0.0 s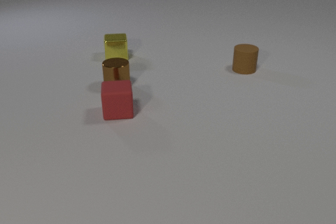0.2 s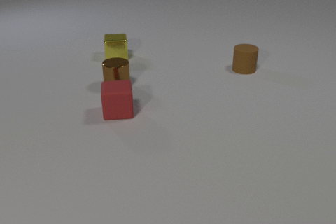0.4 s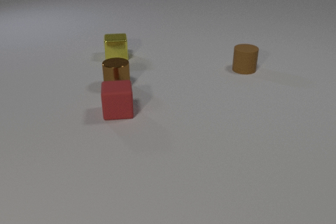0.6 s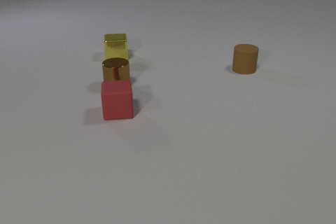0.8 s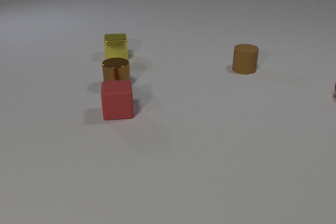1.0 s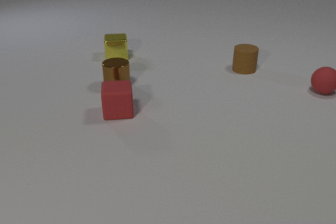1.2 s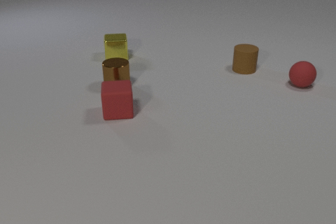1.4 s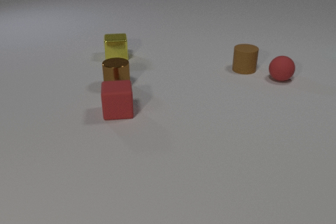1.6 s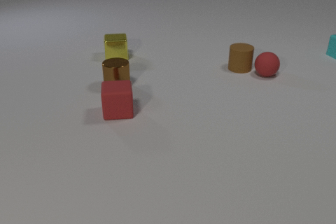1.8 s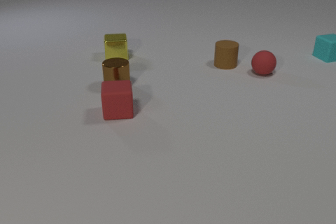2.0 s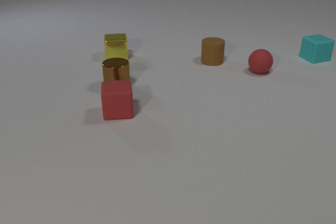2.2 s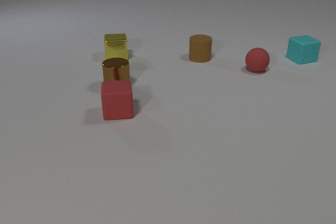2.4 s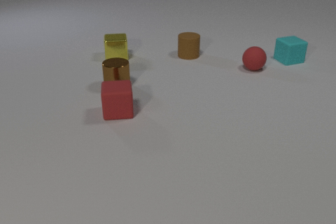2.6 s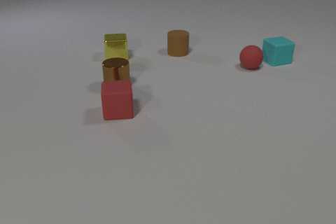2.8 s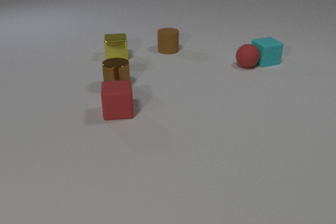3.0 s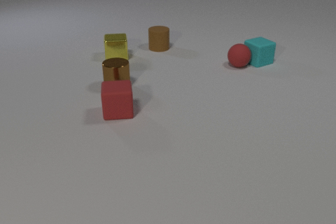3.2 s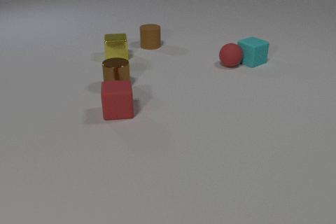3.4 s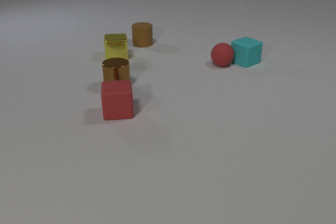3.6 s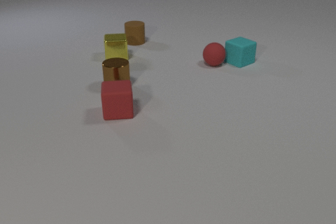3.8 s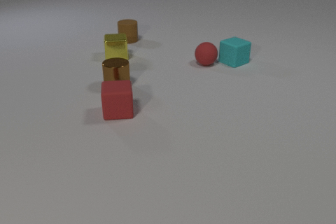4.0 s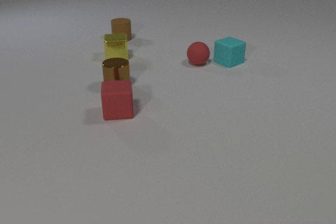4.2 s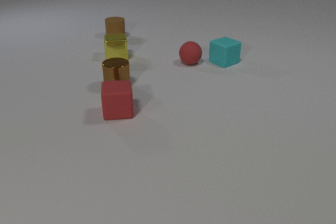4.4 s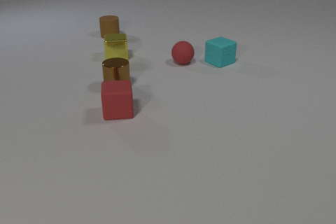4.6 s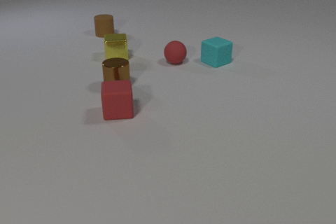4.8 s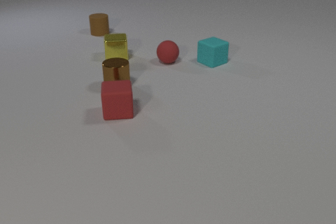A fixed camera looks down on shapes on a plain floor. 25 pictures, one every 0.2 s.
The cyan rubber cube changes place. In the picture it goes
to the left.
The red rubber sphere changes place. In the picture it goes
to the left.
0.0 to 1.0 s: The red rubber sphere comes in at the right edge, rolls to the left.
1.0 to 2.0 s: The red rubber sphere rolls to the left and away from the camera. The brown rubber cylinder slides to the left and away from the camera. The cyan rubber cube comes in at the right edge, slides to the left and toward the camera. The red rubber sphere and the brown rubber cylinder collide.
2.0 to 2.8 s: The red rubber sphere rolls to the left and away from the camera. The brown rubber cylinder slides to the left and away from the camera. The cyan rubber cube slides to the left and toward the camera. The red rubber sphere and the cyan rubber cube collide.
2.8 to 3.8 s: The red rubber sphere rolls to the left. The brown rubber cylinder slides to the left and away from the camera. The cyan rubber cube slides to the left.
3.8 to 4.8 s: The red rubber sphere rolls to the left. The brown rubber cylinder slides to the left and away from the camera. The cyan rubber cube slides to the left.
What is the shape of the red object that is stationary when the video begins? cube.
Are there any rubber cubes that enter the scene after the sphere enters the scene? yes.
How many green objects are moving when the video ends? 0.
